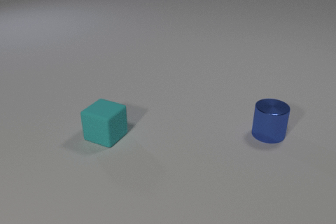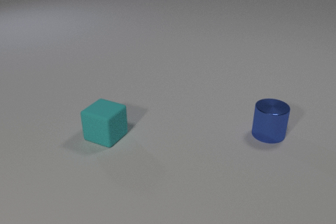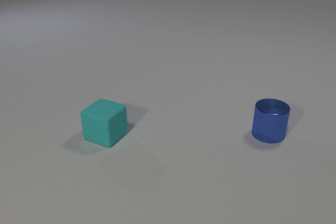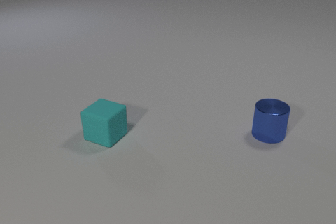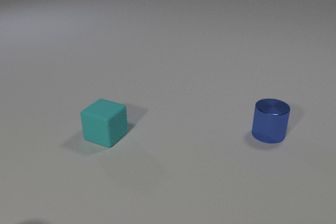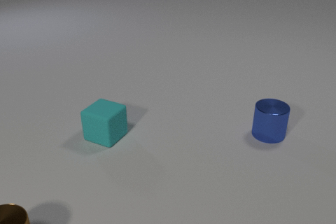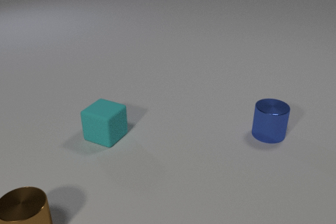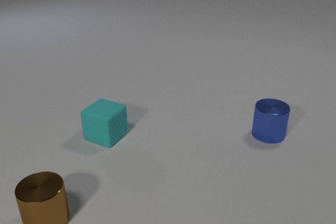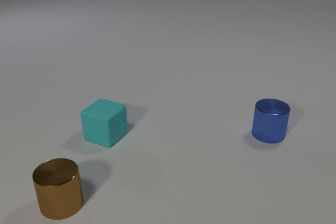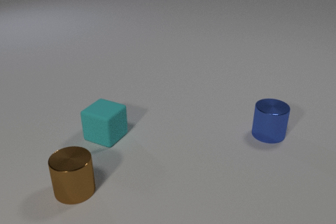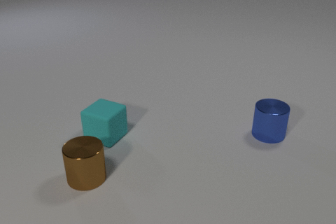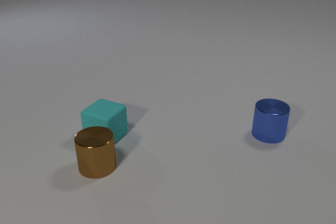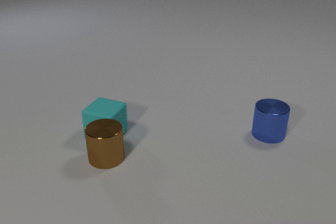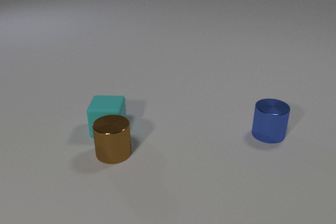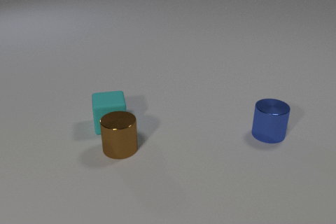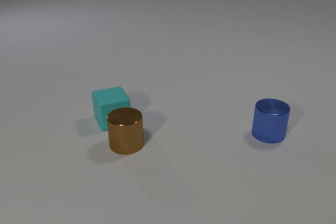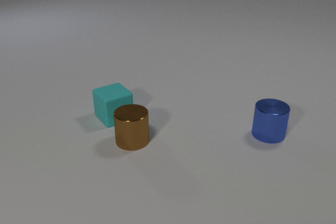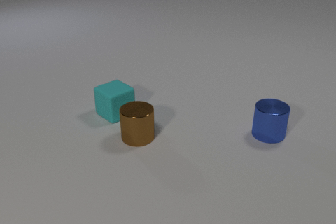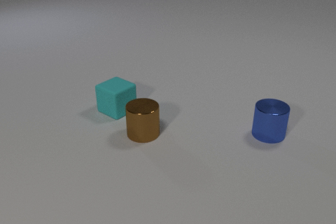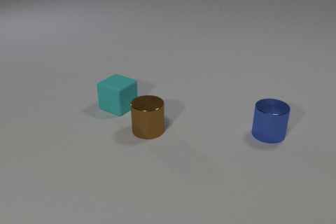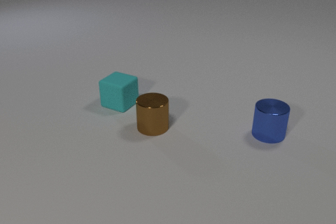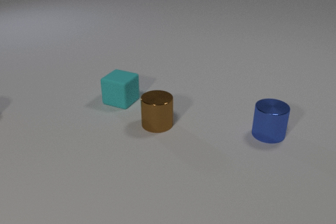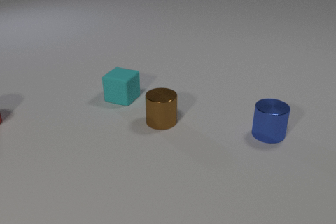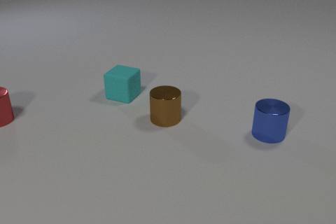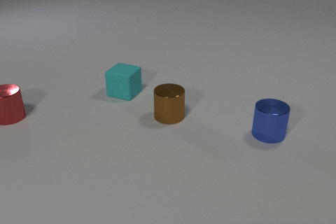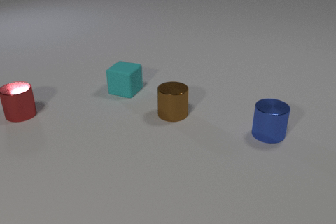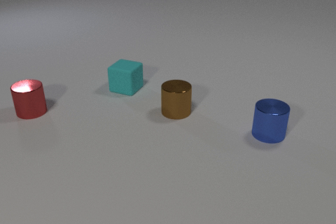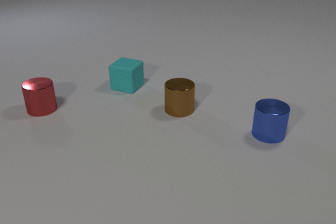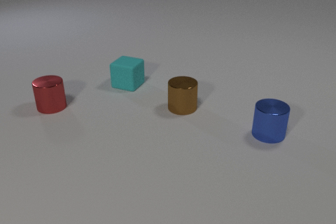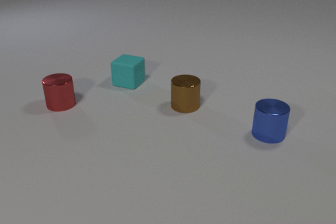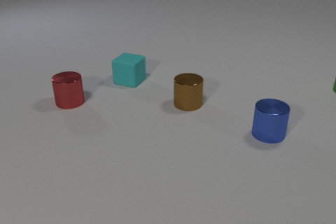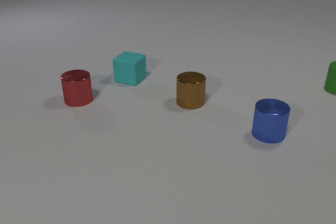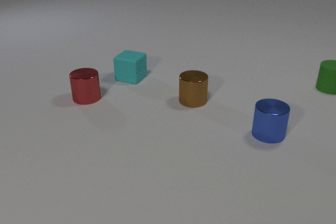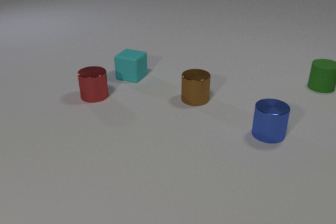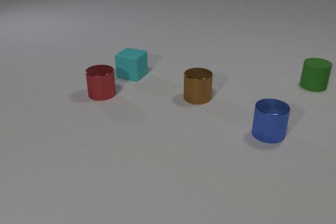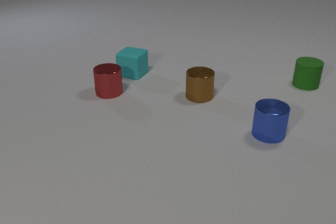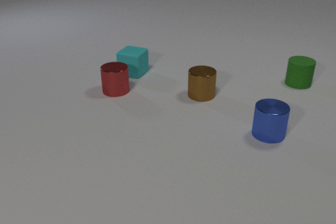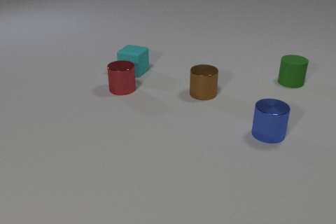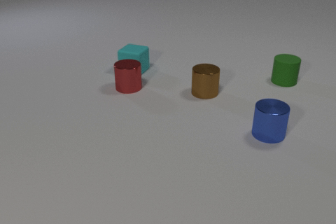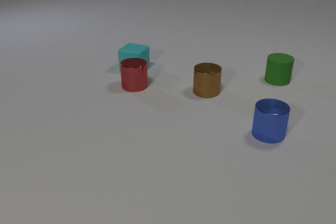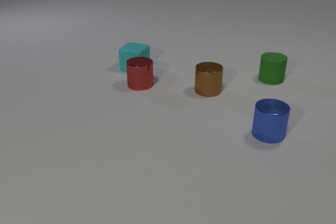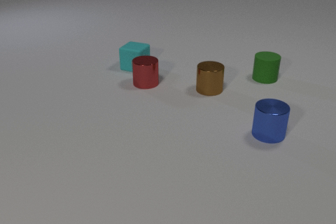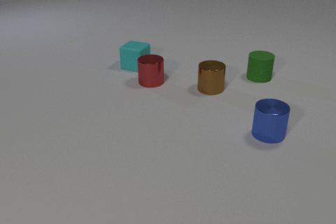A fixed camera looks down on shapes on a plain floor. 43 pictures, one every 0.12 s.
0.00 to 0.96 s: The brown metal cylinder comes in at the bottom edge, slides away from the camera and to the right.
0.96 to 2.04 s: The brown metal cylinder slides away from the camera and to the right. The cyan rubber cube slides away from the camera, spins so that its near face slides to the right, counterclockwise seen from above. The brown metal cylinder and the cyan rubber cube collide.
2.04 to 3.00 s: The brown metal cylinder slides away from the camera and to the right. The cyan rubber cube slides away from the camera, spins so that its near face slides to the right, counterclockwise seen from above. The red metal cylinder comes in at the left edge, slides to the right.
3.00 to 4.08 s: The brown metal cylinder slides away from the camera and to the right. The cyan rubber cube slides away from the camera. The green rubber cylinder comes in at the right edge, slides to the left. The red metal cylinder slides to the right.
4.08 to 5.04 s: The brown metal cylinder slides away from the camera and to the right. The cyan rubber cube slides away from the camera. The green rubber cylinder slides to the left. The red metal cylinder slides to the right and away from the camera.
How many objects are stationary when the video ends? 1.
What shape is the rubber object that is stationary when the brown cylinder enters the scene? cube.
Are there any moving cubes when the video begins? no.
